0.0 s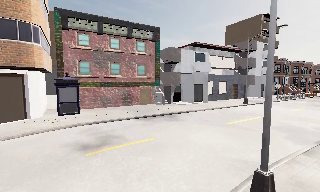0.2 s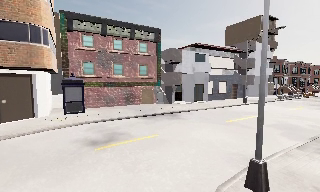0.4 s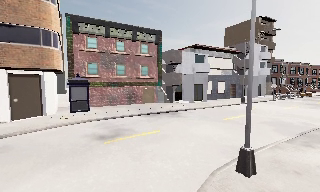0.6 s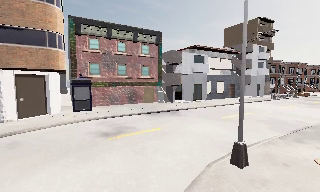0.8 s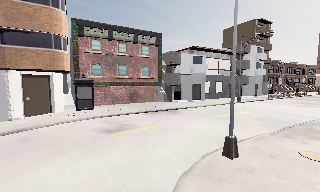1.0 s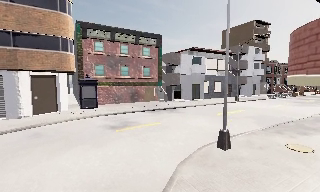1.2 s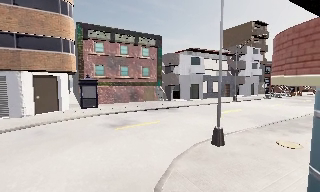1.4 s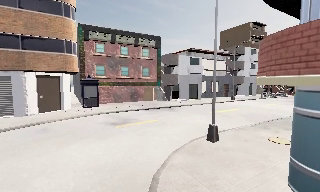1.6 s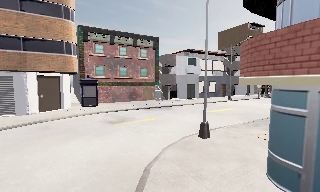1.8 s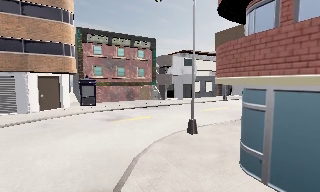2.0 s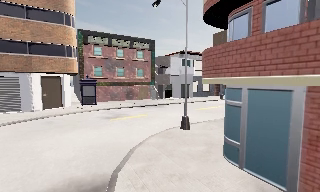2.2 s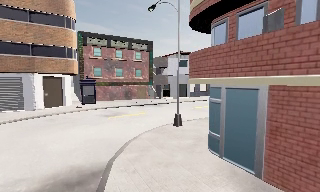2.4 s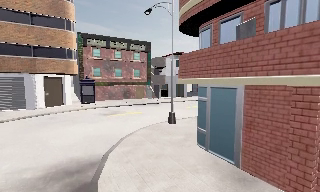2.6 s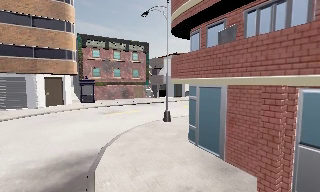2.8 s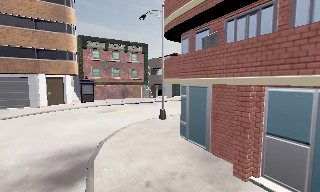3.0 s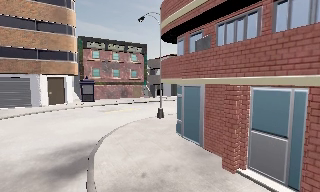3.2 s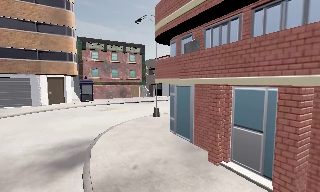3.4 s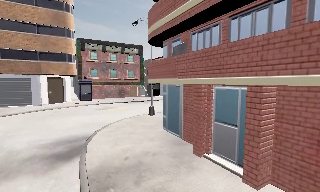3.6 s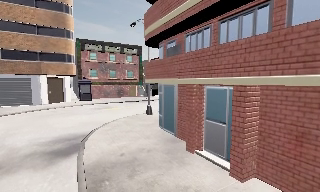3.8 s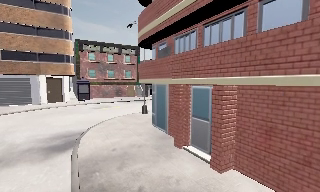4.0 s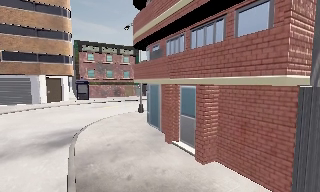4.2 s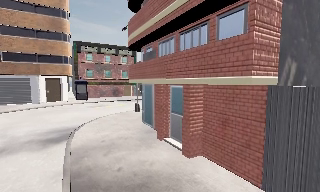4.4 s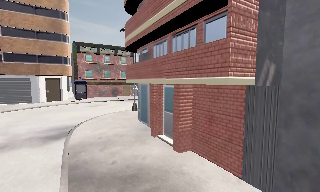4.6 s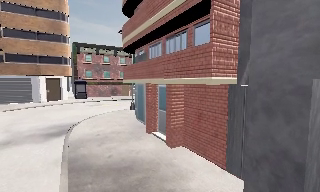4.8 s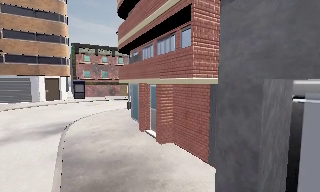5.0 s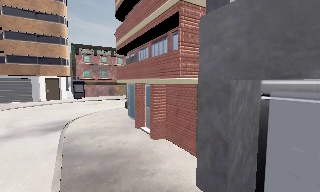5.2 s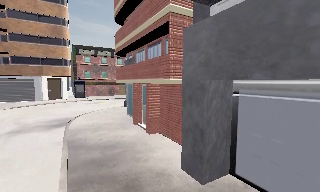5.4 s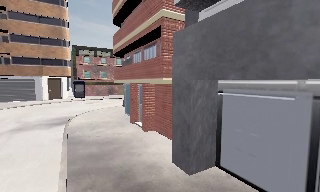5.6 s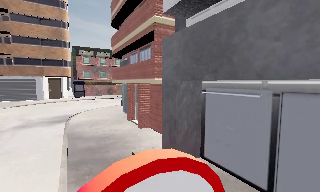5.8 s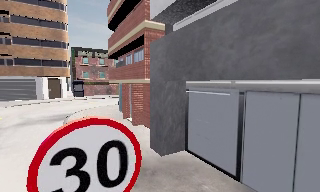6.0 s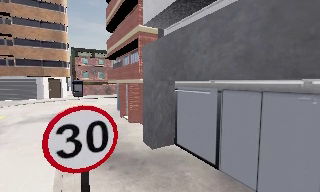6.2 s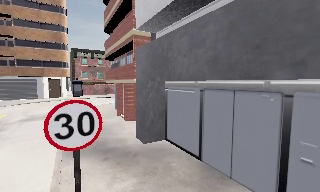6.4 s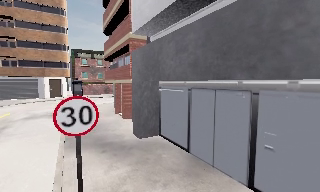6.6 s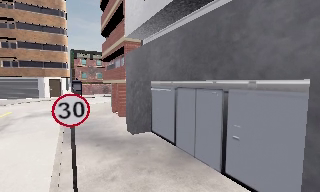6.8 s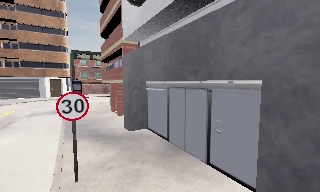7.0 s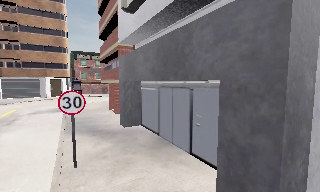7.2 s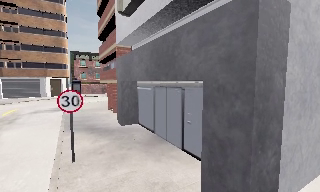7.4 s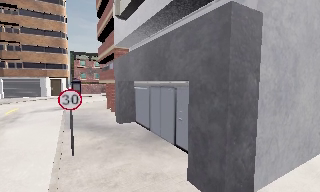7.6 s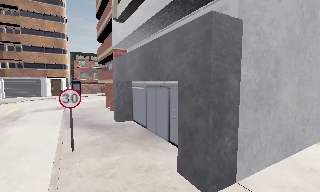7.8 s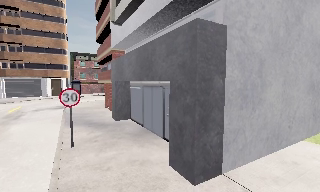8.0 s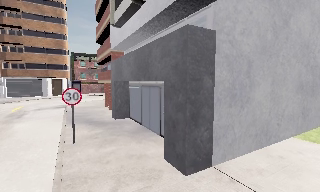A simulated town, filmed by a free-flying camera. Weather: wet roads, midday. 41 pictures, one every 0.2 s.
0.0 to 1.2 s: The camera travels backward, about 3 m, so what stands in front gets smaller.
1.2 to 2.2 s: The camera travels backward and to its right, about 3 m, so what stands in front gets smaller. It gains speed.
2.2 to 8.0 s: The camera travels backward and to its right, about 16 m, so what stands in front gets smaller.
The film runs backward here.
